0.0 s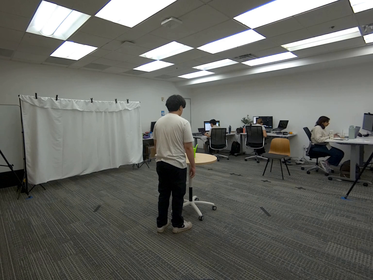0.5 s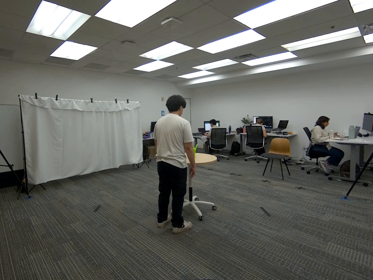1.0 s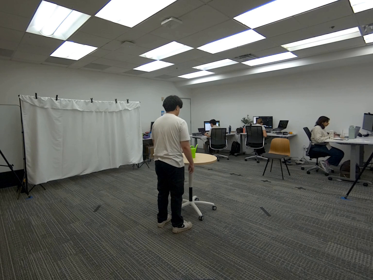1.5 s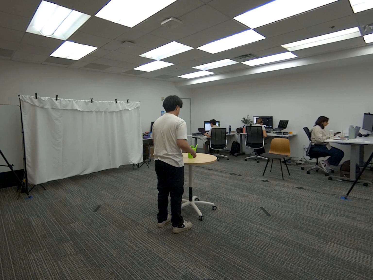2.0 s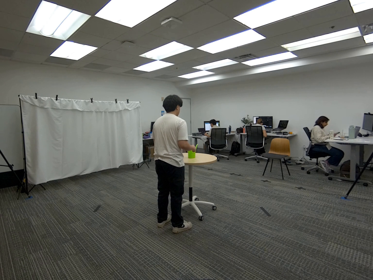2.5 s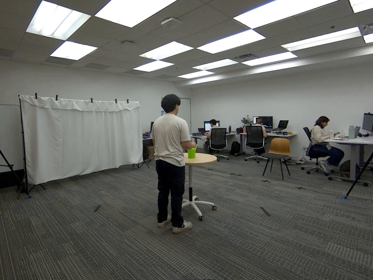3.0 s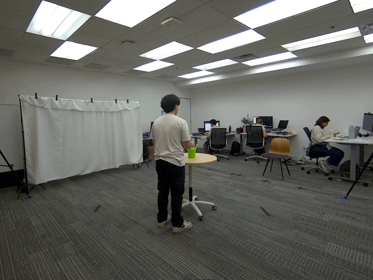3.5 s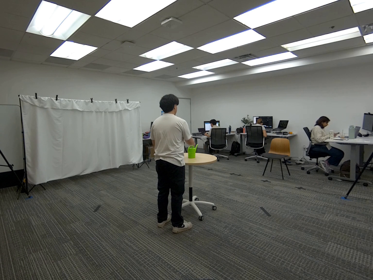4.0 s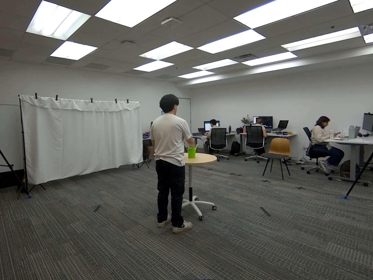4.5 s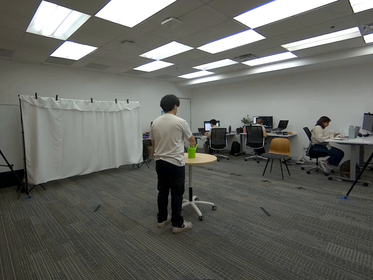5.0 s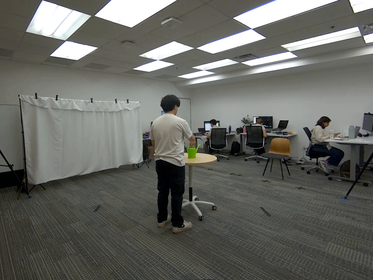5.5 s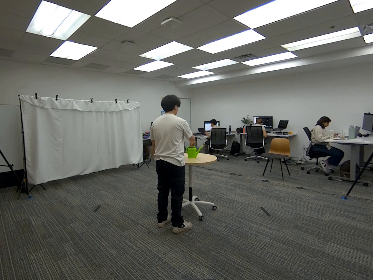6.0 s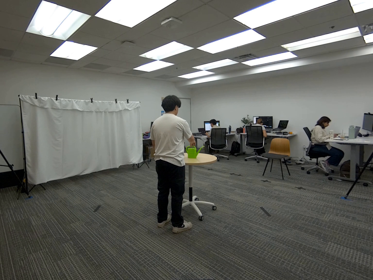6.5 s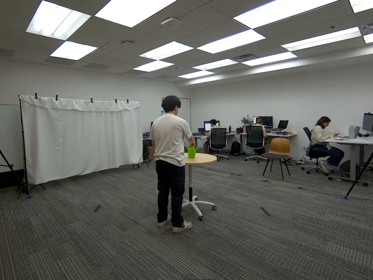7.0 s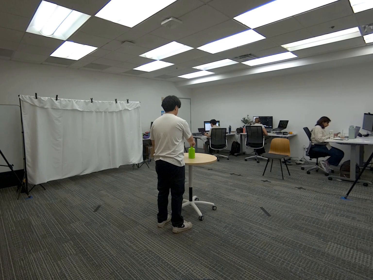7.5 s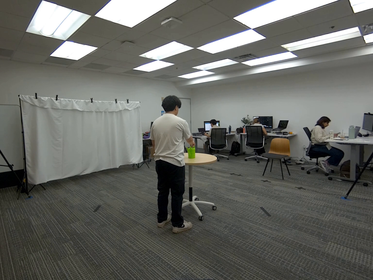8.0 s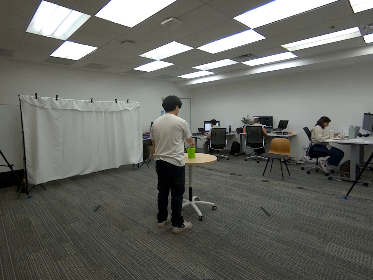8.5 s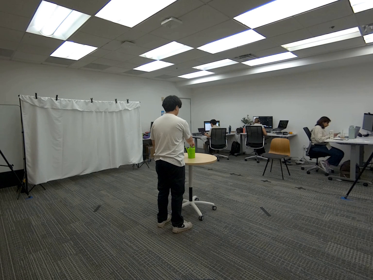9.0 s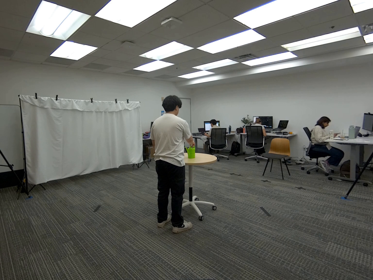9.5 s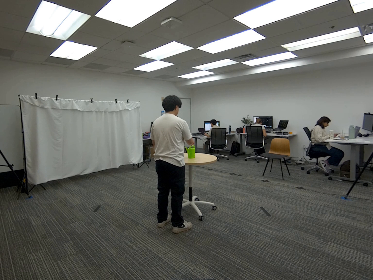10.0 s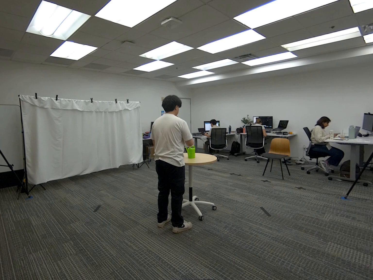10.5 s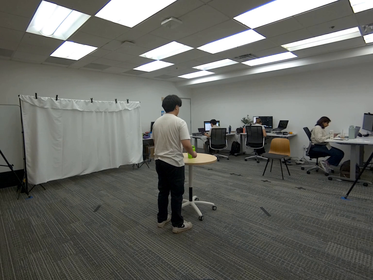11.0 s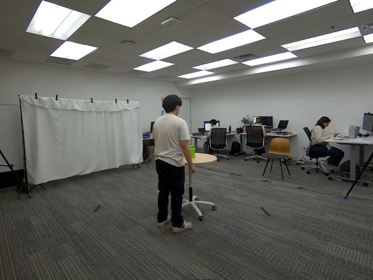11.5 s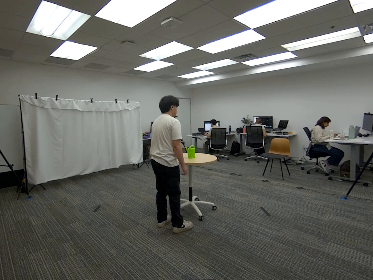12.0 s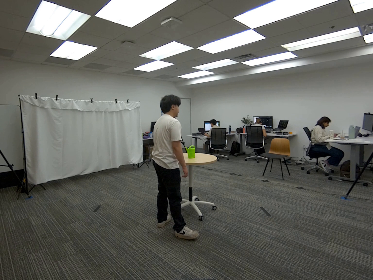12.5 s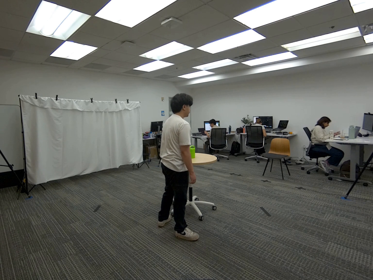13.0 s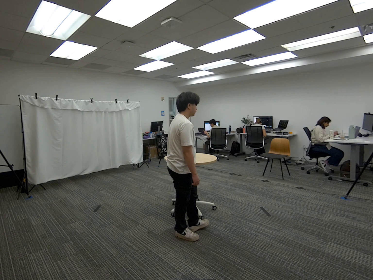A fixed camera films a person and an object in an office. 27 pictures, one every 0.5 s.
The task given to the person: Walk over to the watering can on the round table and rotate the watering can 180 degrees.
